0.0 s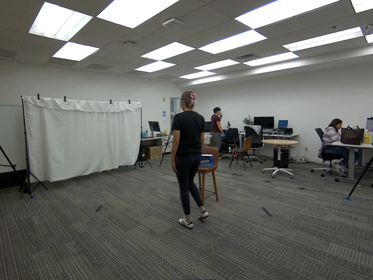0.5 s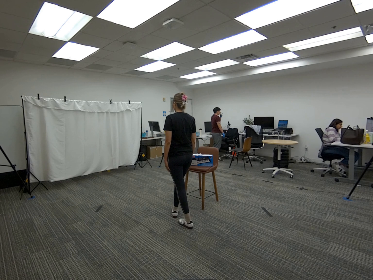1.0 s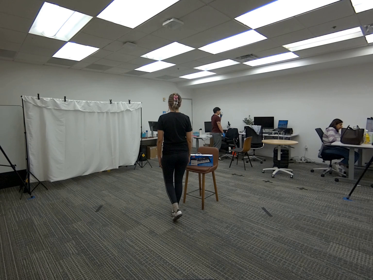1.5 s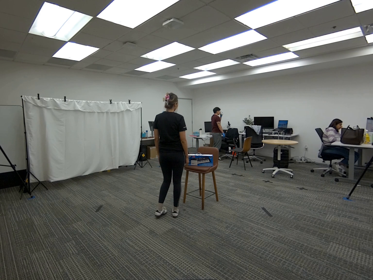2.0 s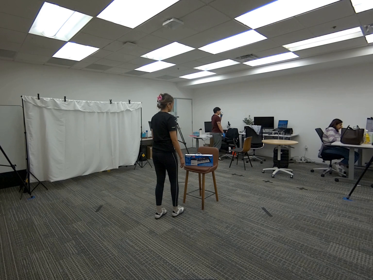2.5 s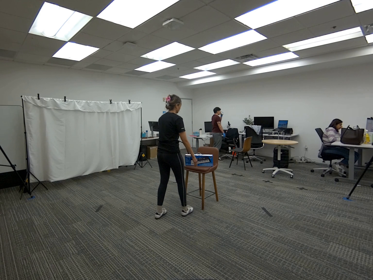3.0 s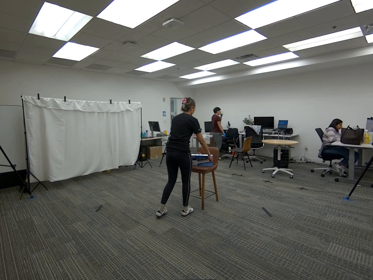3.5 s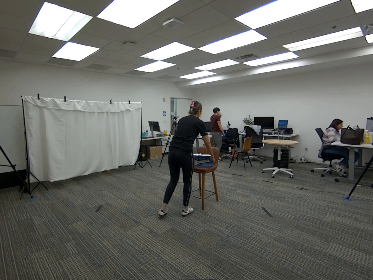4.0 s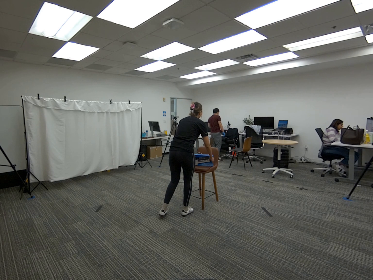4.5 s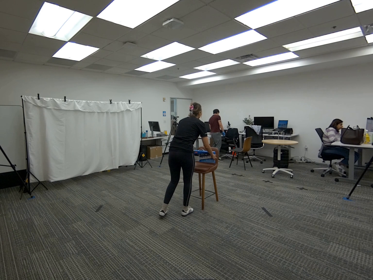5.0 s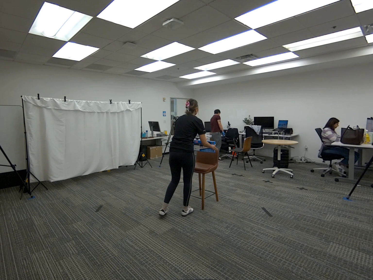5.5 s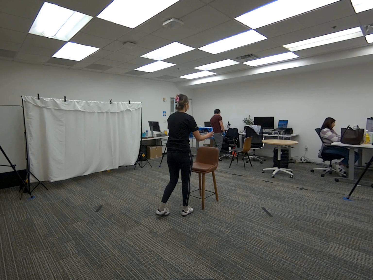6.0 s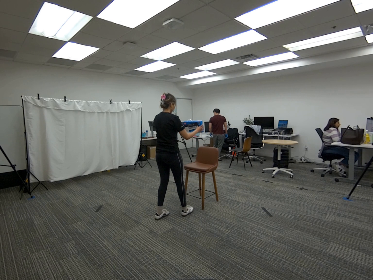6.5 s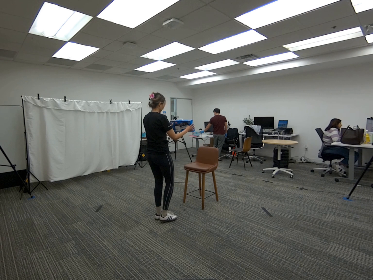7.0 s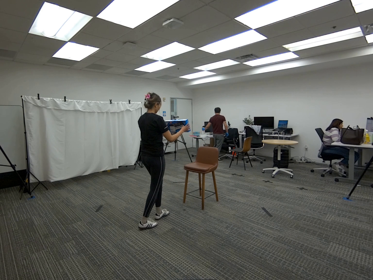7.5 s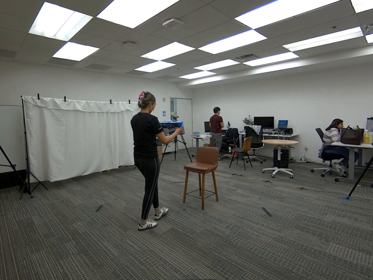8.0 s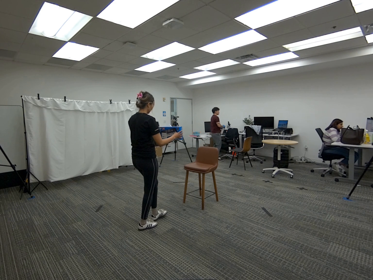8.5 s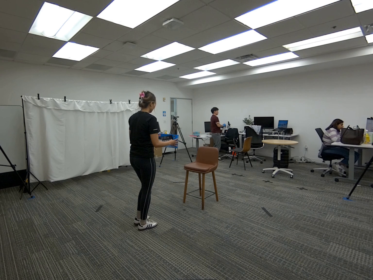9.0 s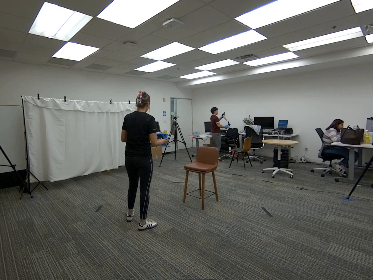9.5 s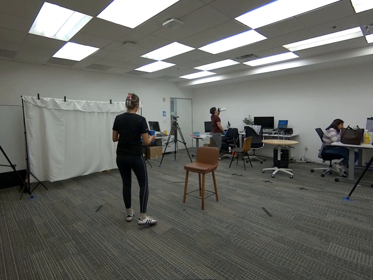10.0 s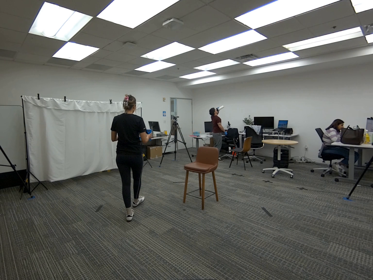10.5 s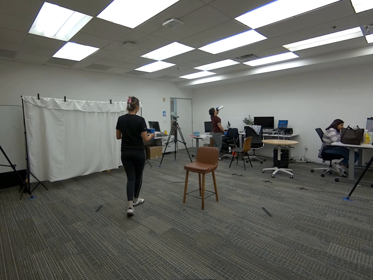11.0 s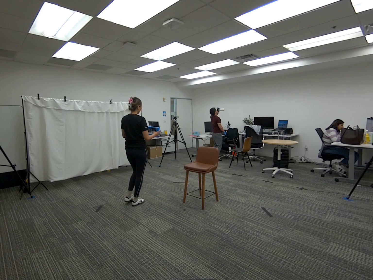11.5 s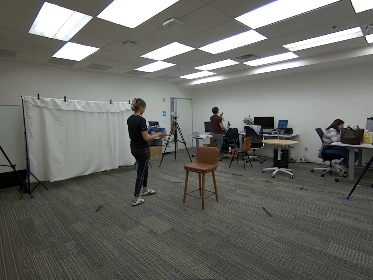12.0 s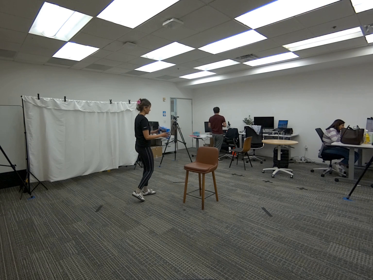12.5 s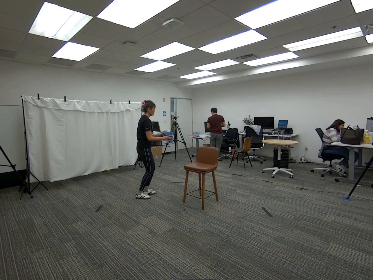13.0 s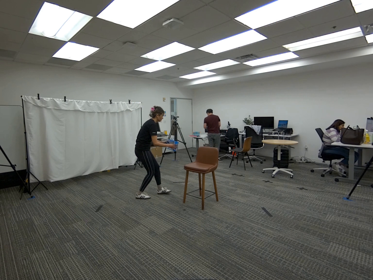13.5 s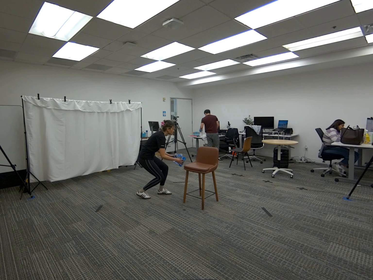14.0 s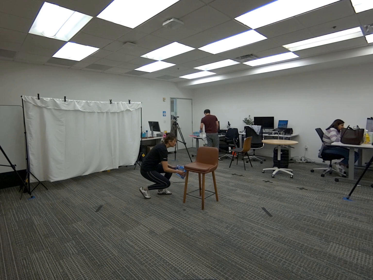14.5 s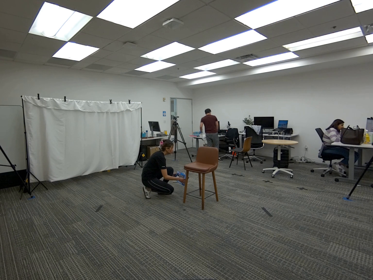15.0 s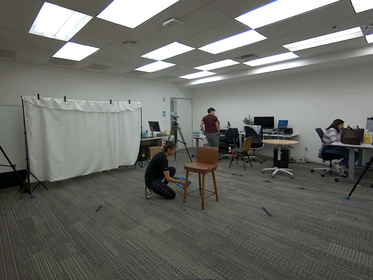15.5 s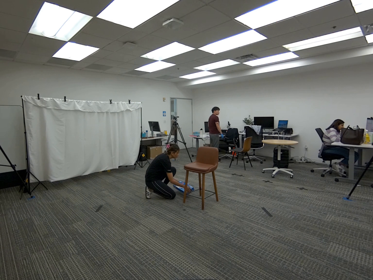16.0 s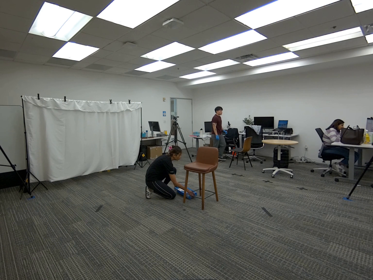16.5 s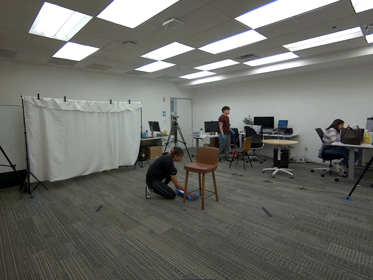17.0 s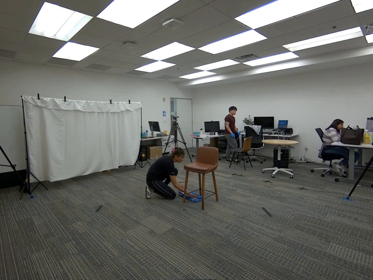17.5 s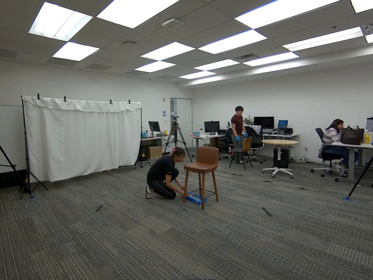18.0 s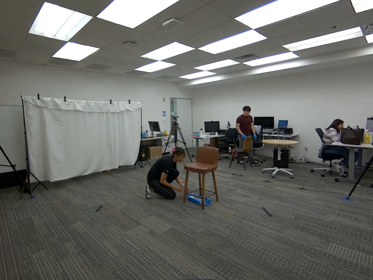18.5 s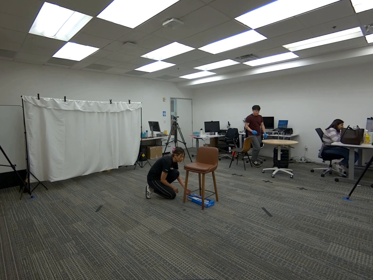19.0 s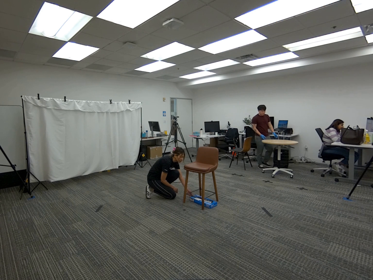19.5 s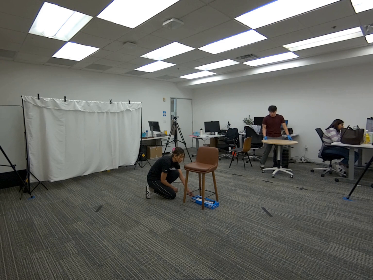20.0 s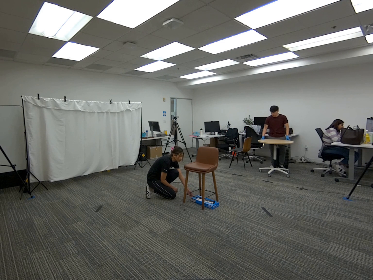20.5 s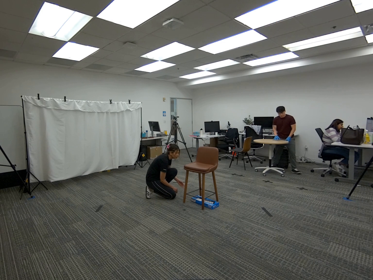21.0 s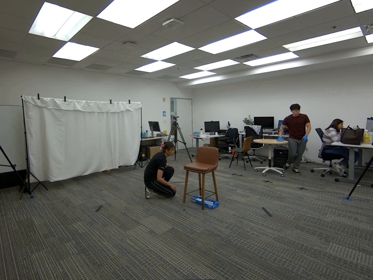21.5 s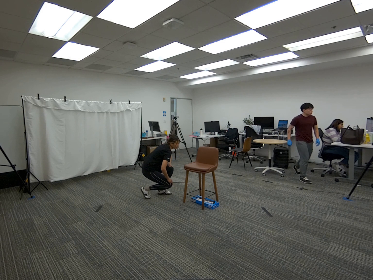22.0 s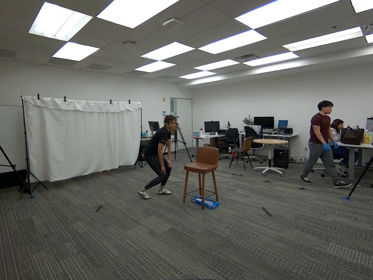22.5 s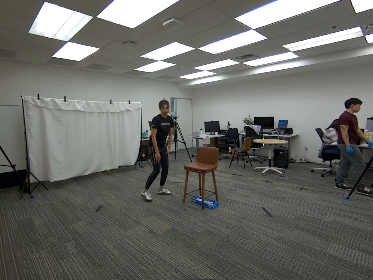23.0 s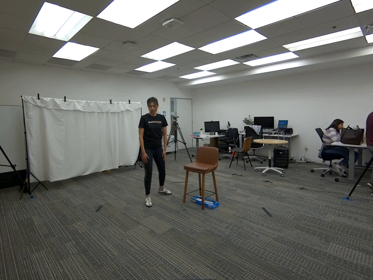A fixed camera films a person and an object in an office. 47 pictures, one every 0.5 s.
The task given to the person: Walk to the keyboard box on the stool, pick the keyboard box with both hands, and slide it underneath the tall bar stool.
